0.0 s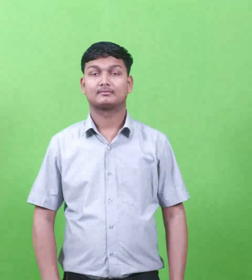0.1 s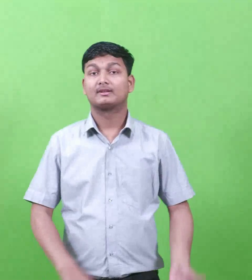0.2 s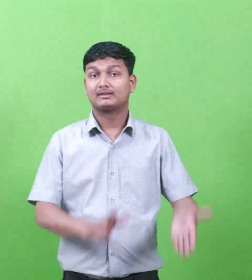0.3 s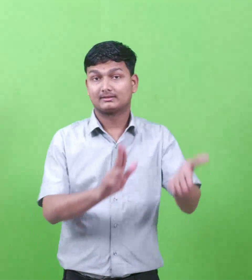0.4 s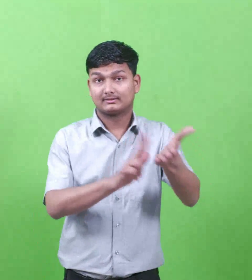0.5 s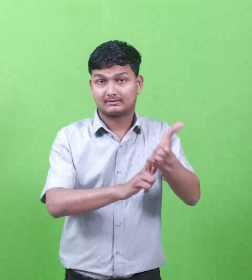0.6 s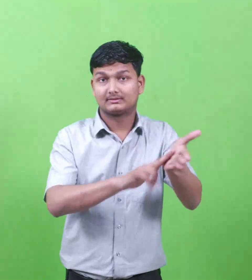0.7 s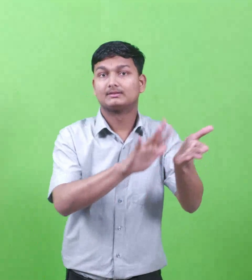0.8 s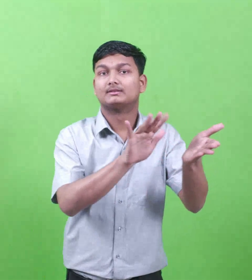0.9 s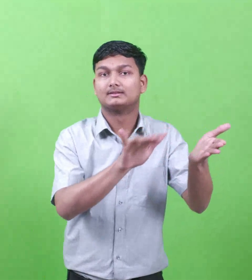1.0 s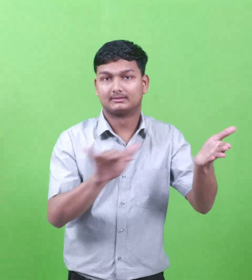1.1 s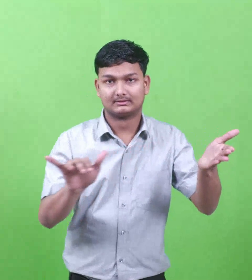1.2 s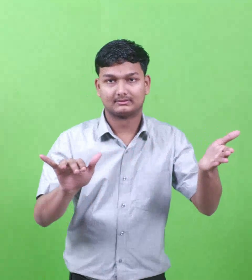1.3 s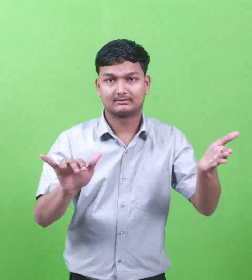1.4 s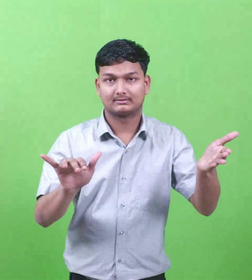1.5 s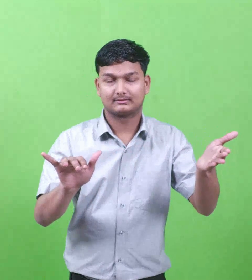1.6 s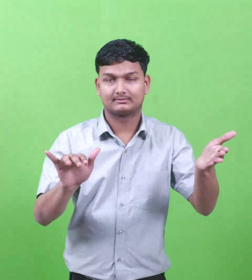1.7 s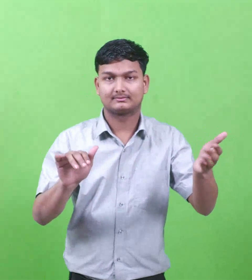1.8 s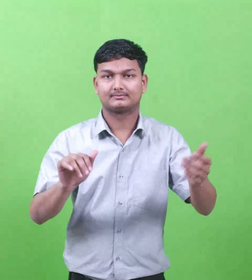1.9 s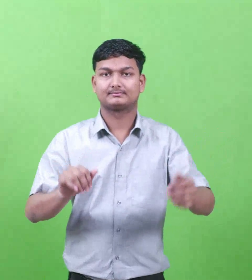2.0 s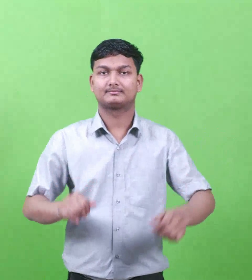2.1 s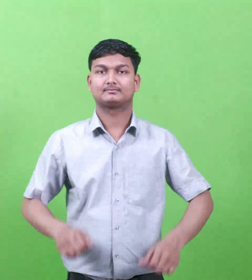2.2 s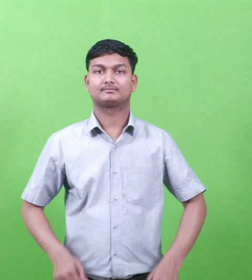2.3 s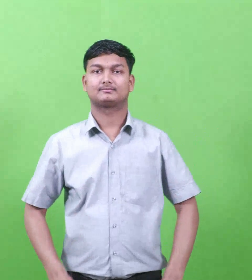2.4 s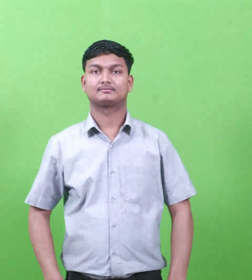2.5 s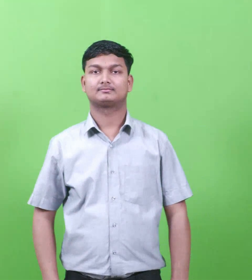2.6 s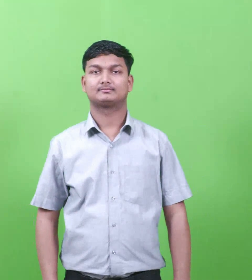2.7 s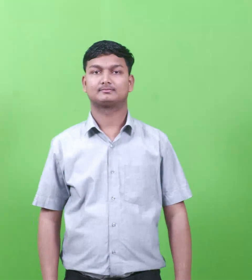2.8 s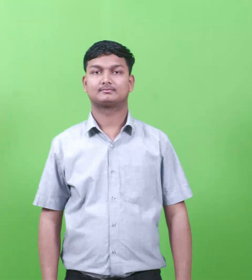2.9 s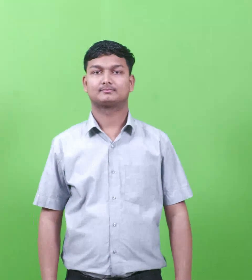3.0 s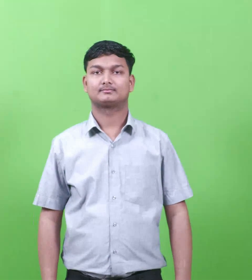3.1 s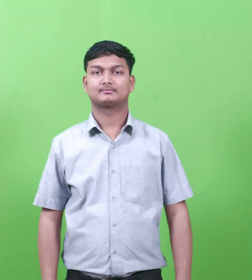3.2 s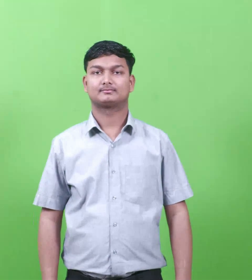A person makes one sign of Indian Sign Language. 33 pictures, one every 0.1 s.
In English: nile river
